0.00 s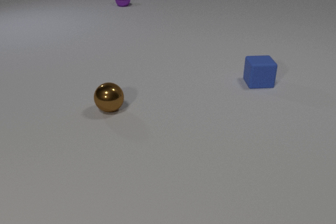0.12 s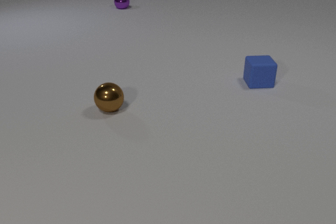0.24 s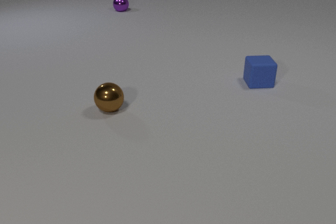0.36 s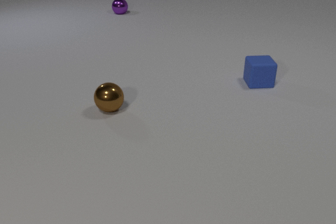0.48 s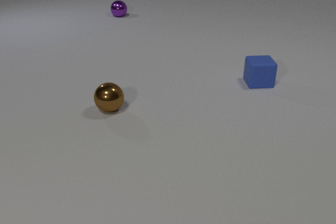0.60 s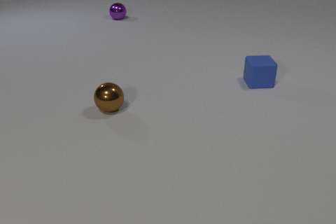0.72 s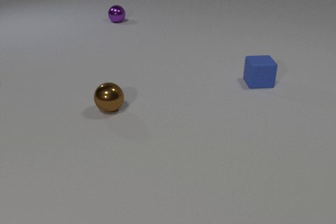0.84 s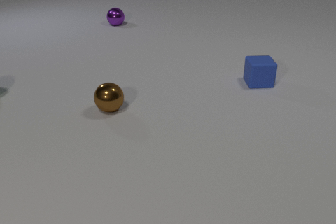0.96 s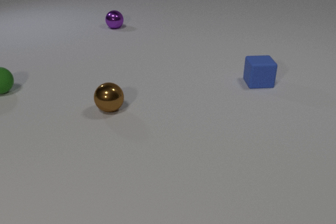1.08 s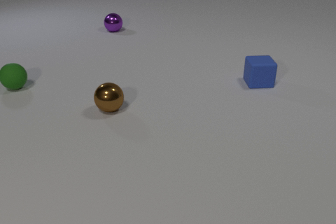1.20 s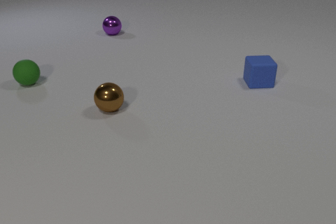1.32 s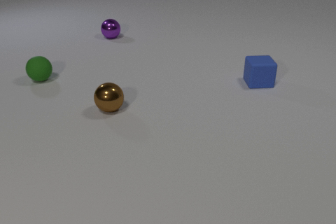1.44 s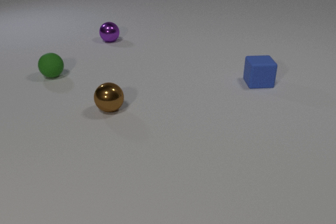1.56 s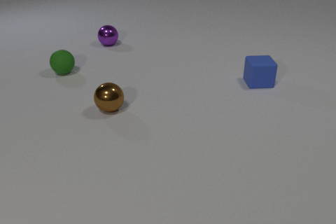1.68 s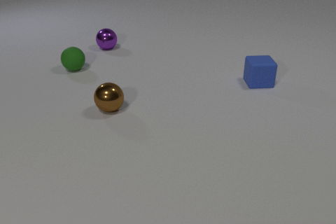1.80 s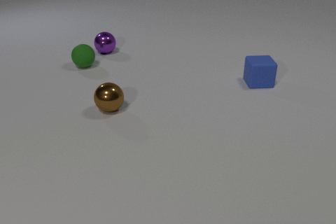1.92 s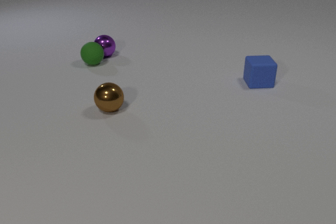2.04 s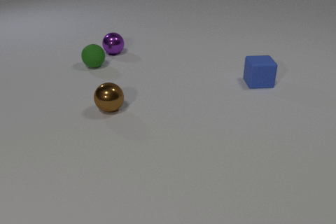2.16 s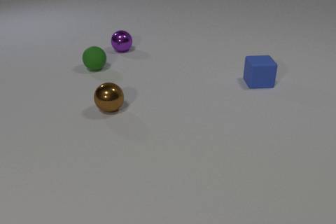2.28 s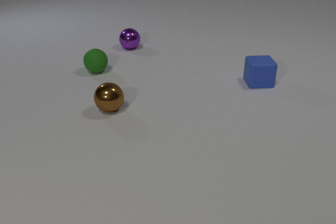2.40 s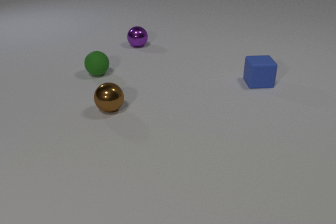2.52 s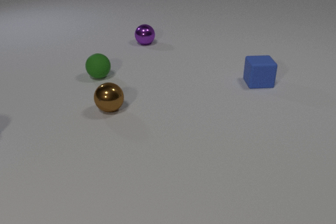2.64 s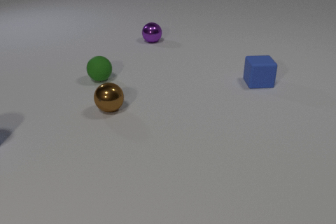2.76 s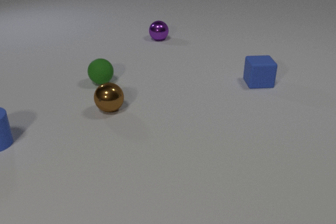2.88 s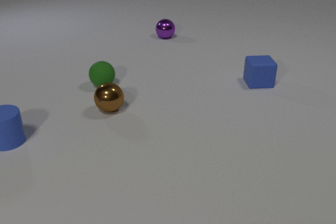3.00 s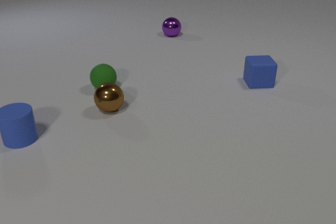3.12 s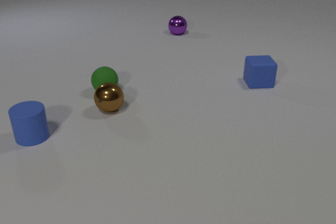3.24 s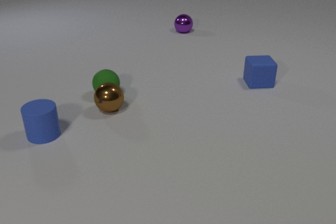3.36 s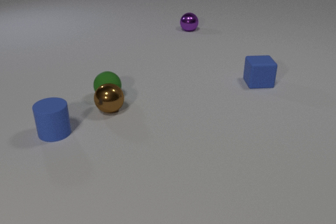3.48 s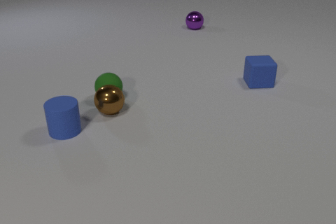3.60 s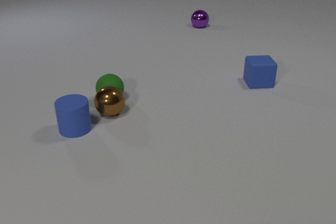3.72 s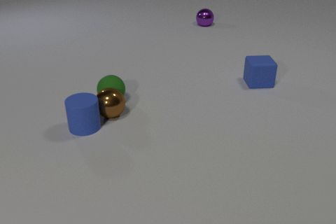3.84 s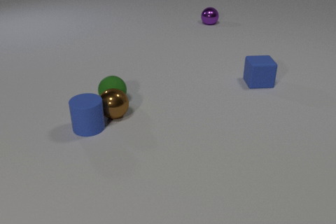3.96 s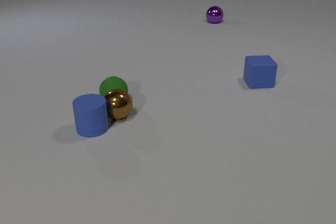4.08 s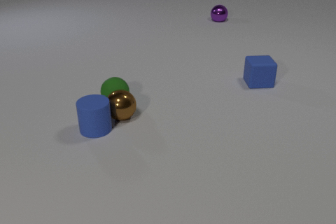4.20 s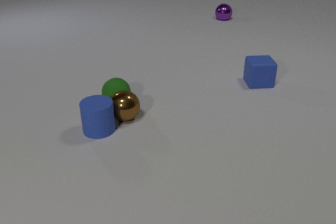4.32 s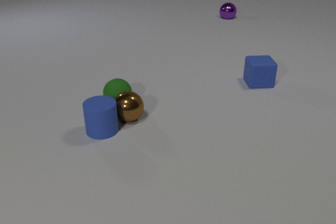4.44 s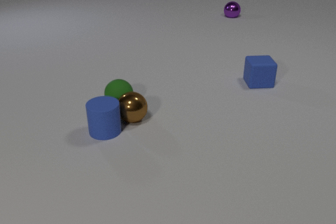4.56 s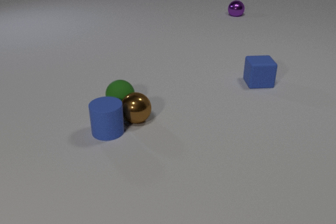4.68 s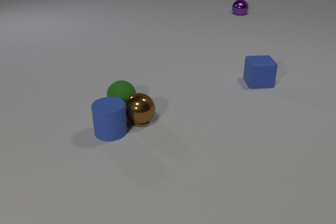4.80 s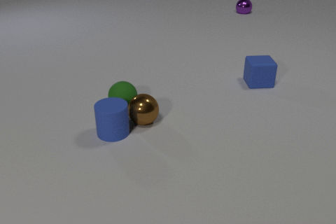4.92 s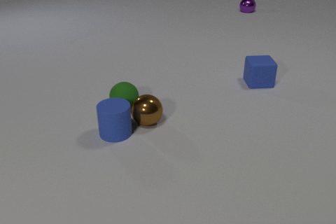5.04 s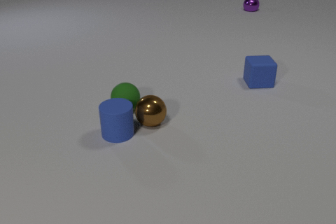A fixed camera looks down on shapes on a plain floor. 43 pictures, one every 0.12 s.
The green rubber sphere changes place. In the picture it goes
to the right.
The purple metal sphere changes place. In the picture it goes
to the right.
0.00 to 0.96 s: The green rubber sphere comes in at the left edge, rolls to the right. The purple metal sphere rolls toward the camera.
0.96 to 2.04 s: The green rubber sphere rolls to the right and away from the camera. The purple metal sphere rolls toward the camera. The green rubber sphere and the purple metal sphere collide.
2.04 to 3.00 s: The green rubber sphere rolls toward the camera. The purple metal sphere rolls to the right and away from the camera. The blue rubber cylinder comes in at the left edge, slides to the right.
3.00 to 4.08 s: The green rubber sphere rolls toward the camera. The purple metal sphere rolls away from the camera and to the right. The brown metal sphere rolls toward the camera and to the right. The blue rubber cylinder slides to the right. The green rubber sphere and the brown metal sphere collide. The brown metal sphere and the blue rubber cylinder collide.
4.08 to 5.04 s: The green rubber sphere rolls toward the camera and to the right. The purple metal sphere rolls away from the camera and to the right. The brown metal sphere rolls to the right and toward the camera. The blue rubber cylinder slides to the right and toward the camera.
Are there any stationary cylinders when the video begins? no.
What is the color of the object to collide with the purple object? green.
What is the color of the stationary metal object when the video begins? brown.
